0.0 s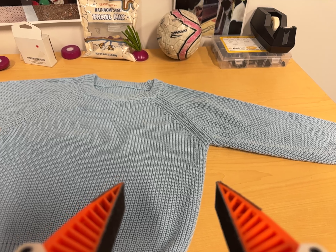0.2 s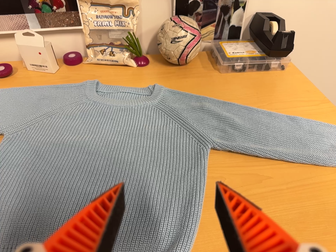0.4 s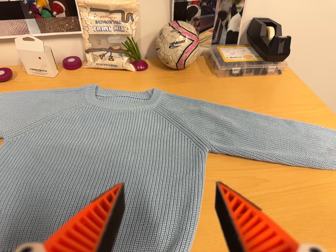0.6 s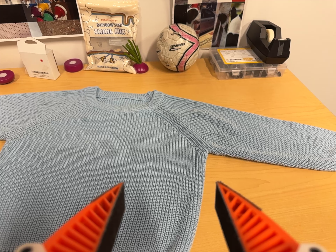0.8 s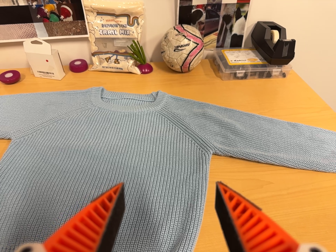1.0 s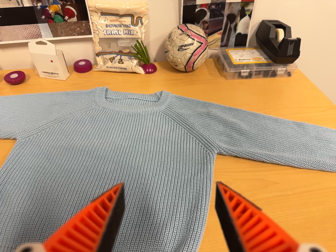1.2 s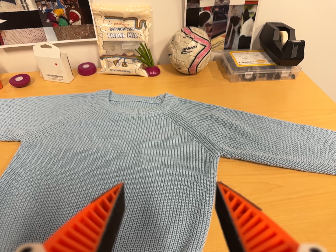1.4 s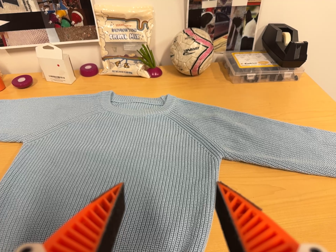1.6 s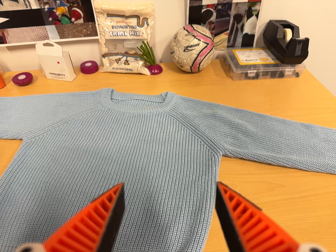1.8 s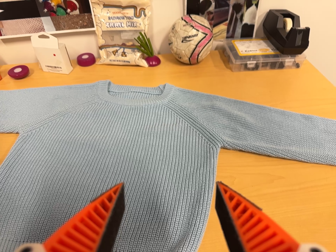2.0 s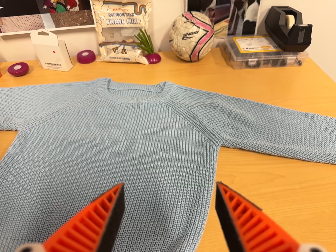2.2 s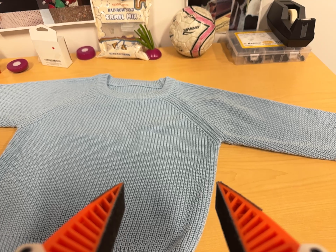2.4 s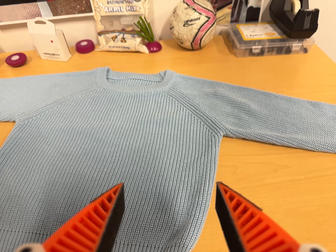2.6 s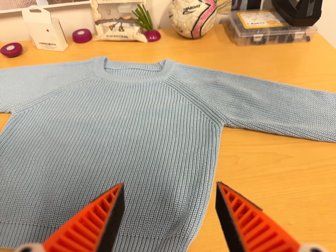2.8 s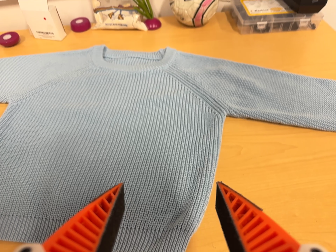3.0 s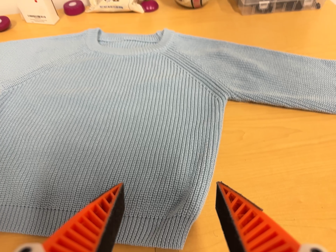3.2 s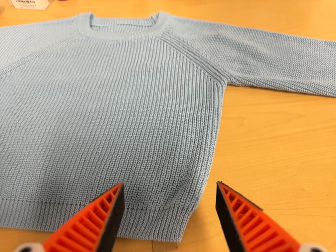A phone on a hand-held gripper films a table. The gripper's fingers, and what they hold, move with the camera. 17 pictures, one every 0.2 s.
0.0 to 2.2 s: The camera shifts only a little, or ends up much as it began.
2.2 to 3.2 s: The camera travels forward, about 7 cm, so what stands in front looms larger. Its aim tips toward the bottom of its view by about 10 degrees, and the scene shifts upward.
The film runs backward here.
